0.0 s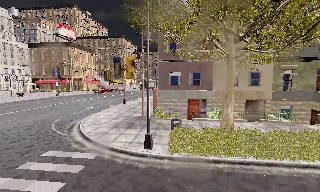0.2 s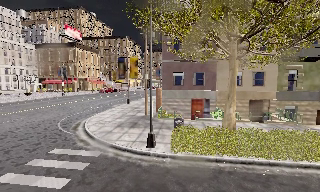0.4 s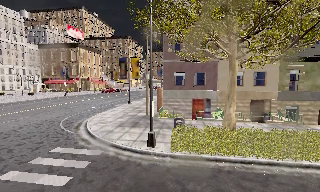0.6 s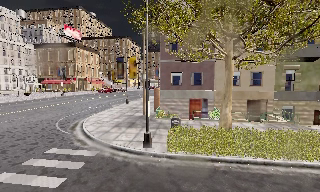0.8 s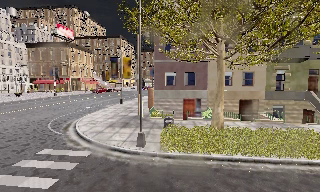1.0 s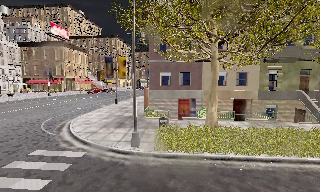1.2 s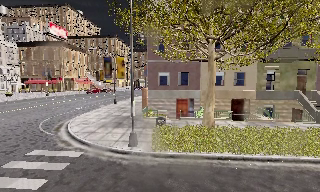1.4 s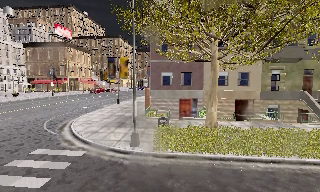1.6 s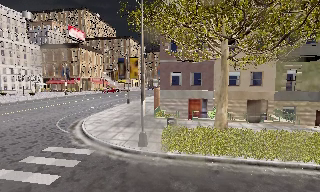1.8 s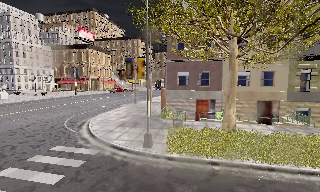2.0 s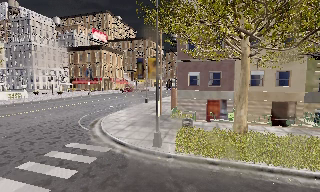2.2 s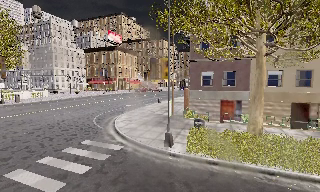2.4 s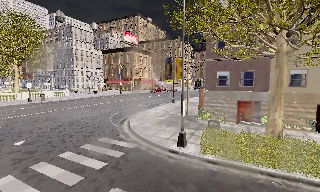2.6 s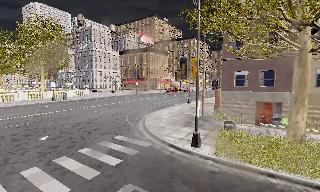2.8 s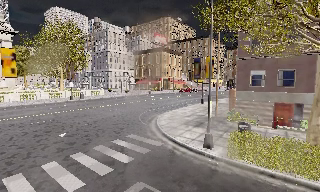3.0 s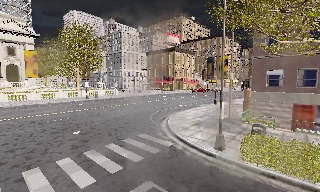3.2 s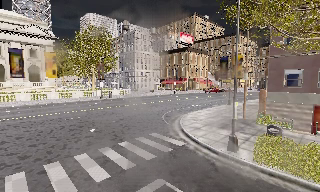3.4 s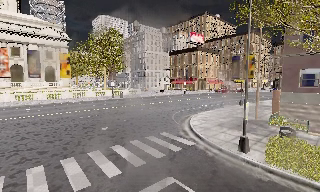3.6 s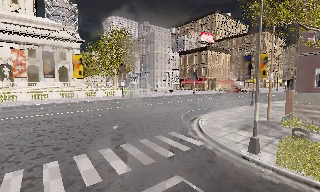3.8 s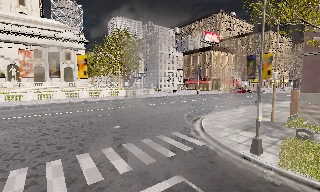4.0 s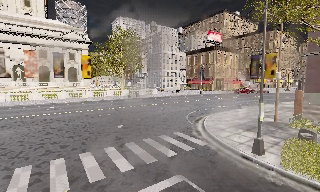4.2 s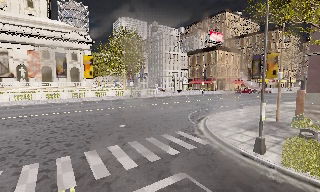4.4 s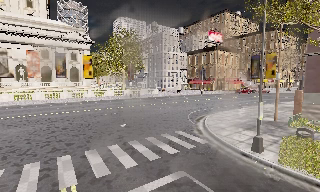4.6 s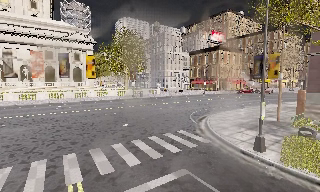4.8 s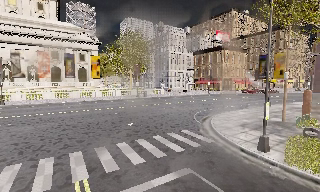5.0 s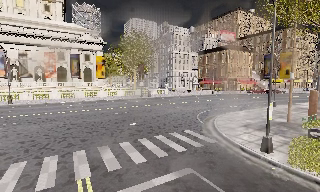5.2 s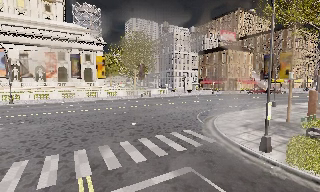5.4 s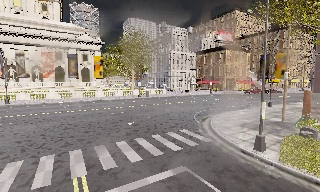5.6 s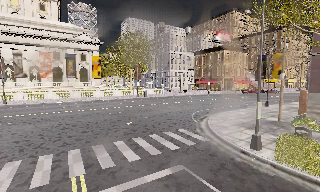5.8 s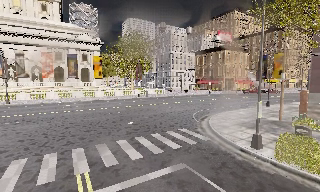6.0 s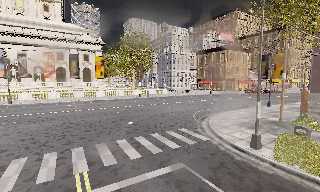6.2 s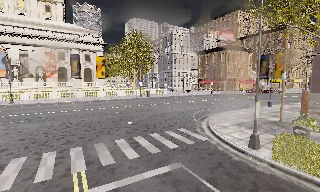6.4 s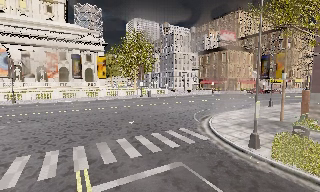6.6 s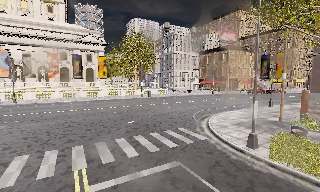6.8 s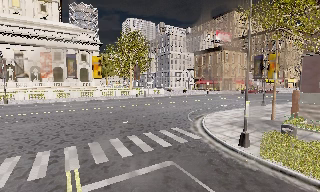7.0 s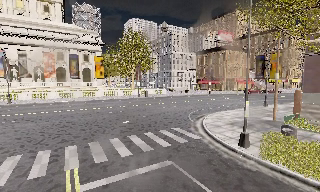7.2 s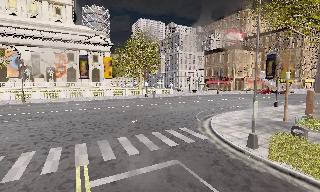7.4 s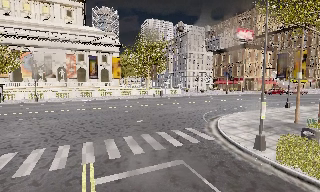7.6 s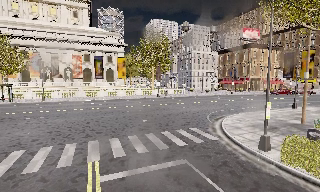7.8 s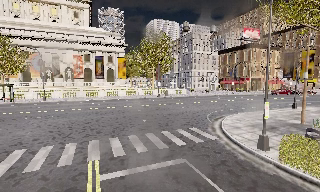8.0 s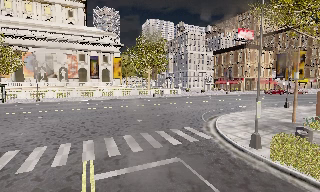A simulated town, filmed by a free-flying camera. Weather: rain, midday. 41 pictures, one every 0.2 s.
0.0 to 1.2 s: The camera shifts only a little, or ends up much as it began.
1.2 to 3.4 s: The scene slides to the right, as the camera pans about 45 degrees to its left. It travels to its right, about 1 m.
3.4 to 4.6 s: The camera travels backward, about 0.5 m, so what stands in front gets smaller.
4.6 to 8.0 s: The camera travels to its right and backward, about 1.5 m.
The film runs backward here.
